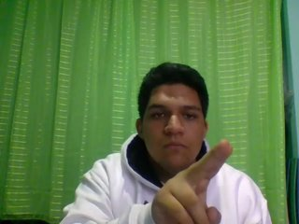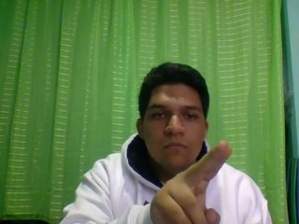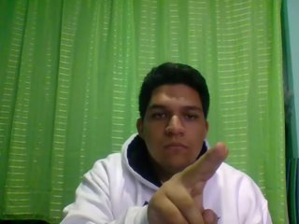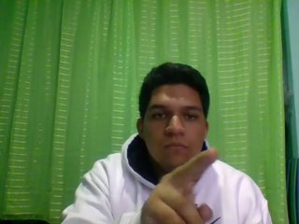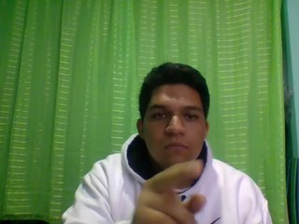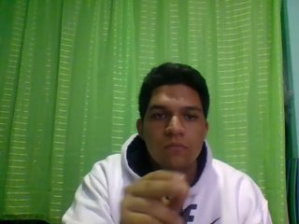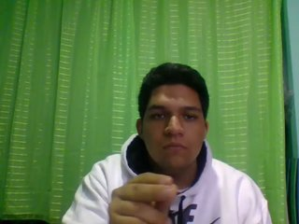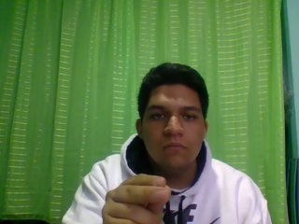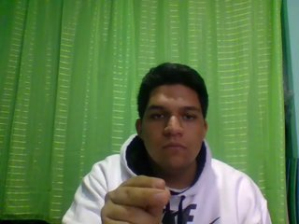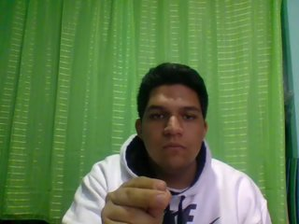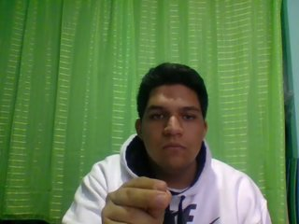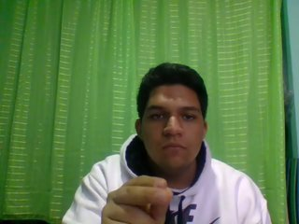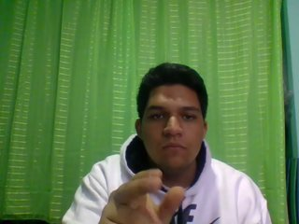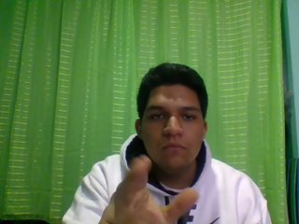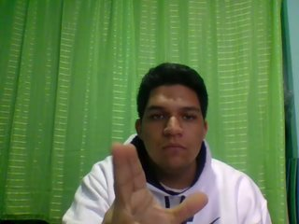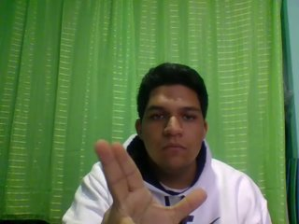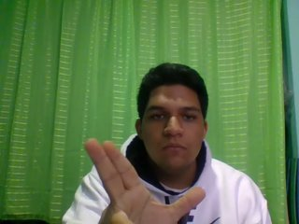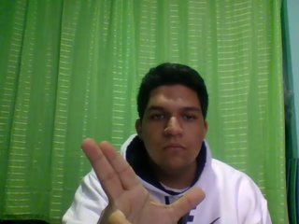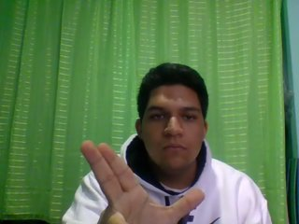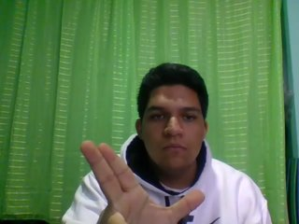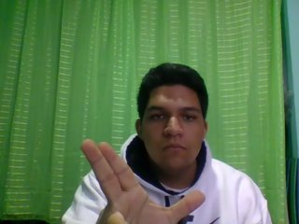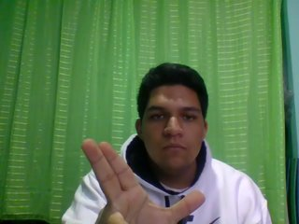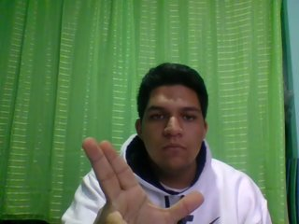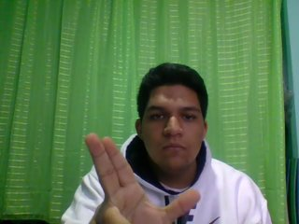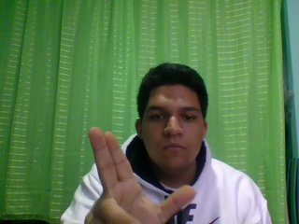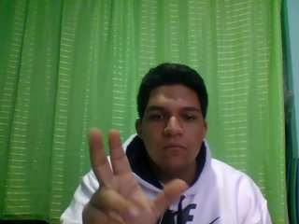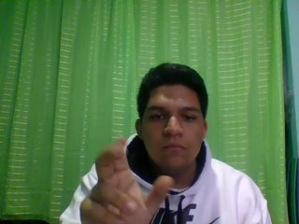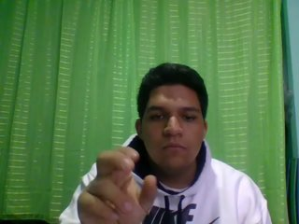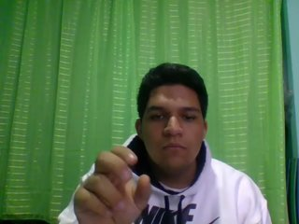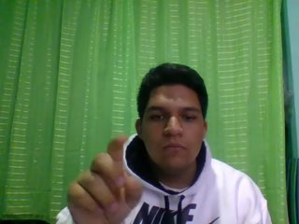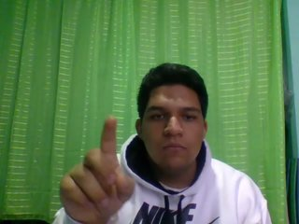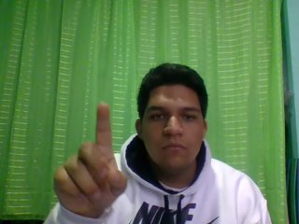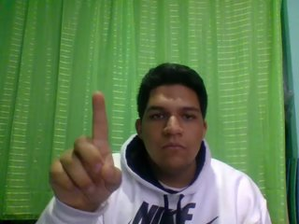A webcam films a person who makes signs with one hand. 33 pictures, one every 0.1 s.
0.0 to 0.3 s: Pointing with two fingers.
0.4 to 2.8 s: Zoom in.
2.9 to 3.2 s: Pointing with one finger.
